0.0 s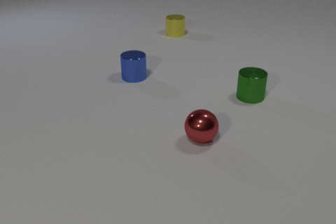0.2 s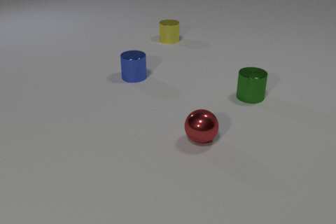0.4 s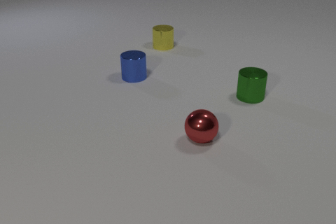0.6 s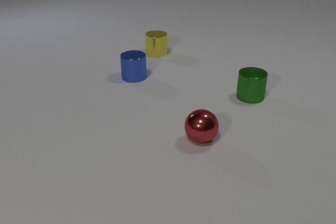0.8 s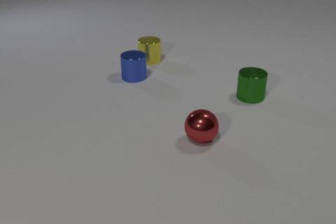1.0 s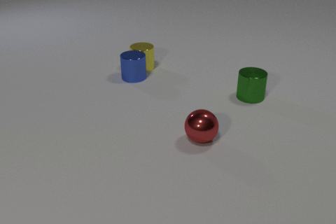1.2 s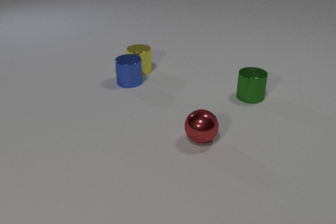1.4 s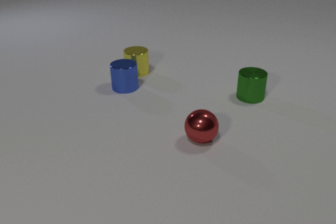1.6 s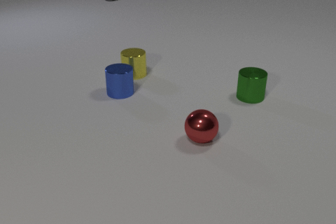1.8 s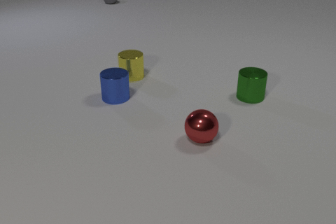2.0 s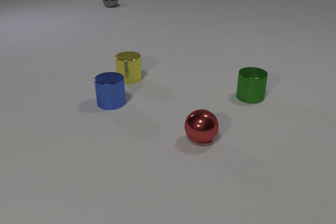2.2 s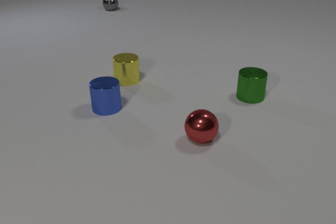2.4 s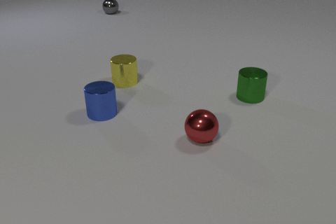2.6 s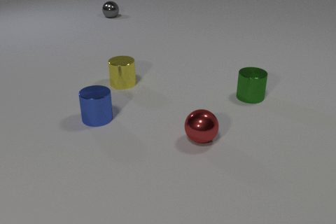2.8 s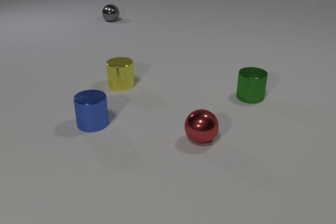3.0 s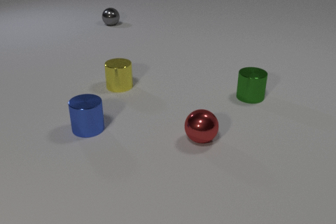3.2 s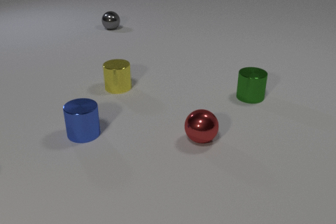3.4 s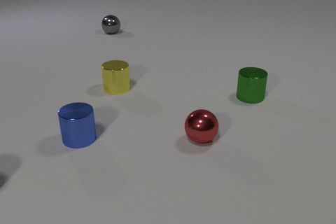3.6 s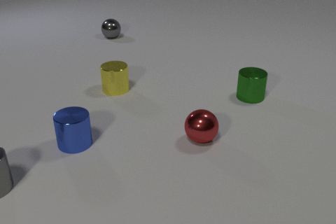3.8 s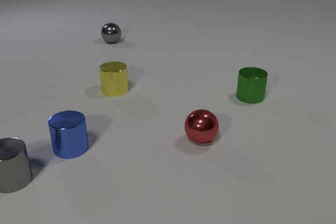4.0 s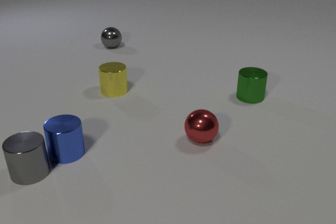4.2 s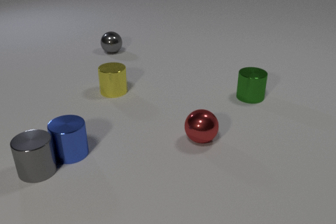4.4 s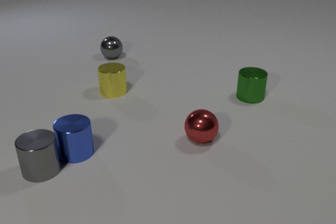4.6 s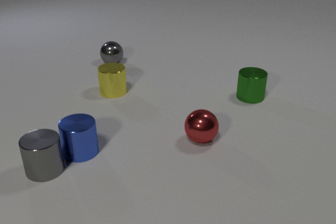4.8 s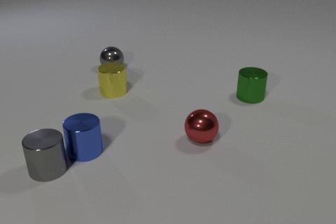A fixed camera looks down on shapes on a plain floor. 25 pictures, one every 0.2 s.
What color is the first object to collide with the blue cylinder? yellow.
How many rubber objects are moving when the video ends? 0.
How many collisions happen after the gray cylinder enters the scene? 1.
0.0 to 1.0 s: The yellow metal cylinder slides toward the camera. The yellow metal cylinder and the blue metal cylinder collide.
1.0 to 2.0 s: The yellow metal cylinder slides toward the camera and to the left. The blue metal cylinder slides toward the camera and to the left. The gray metal sphere comes in at the top edge, rolls toward the camera.
2.0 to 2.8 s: The yellow metal cylinder slides toward the camera and to the left. The blue metal cylinder slides toward the camera and to the left. The gray metal sphere rolls toward the camera.
2.8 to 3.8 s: The yellow metal cylinder slides toward the camera and to the left. The blue metal cylinder slides toward the camera and to the left. The gray metal cylinder comes in at the left edge, slides to the right. The gray metal sphere rolls toward the camera.
3.8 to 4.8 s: The blue metal cylinder slides to the right and toward the camera. The gray metal cylinder slides to the right. The gray metal sphere rolls toward the camera. The blue metal cylinder and the gray metal cylinder collide.
